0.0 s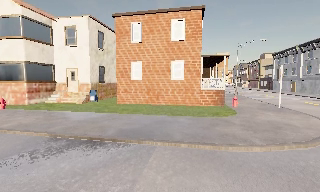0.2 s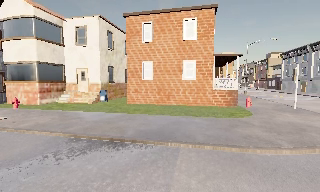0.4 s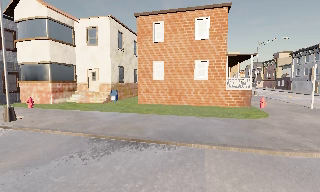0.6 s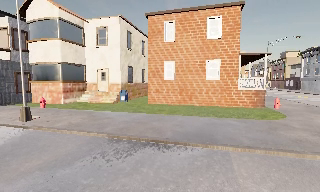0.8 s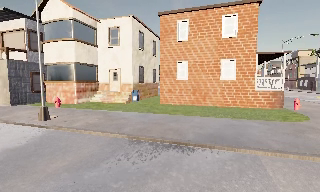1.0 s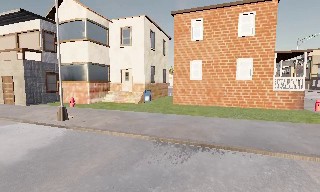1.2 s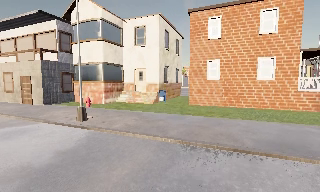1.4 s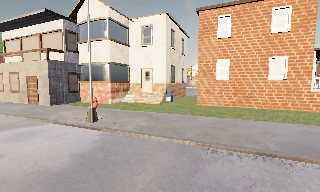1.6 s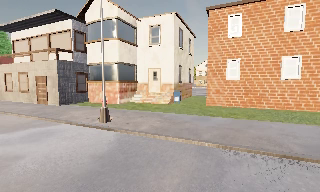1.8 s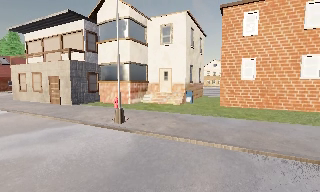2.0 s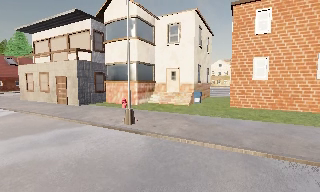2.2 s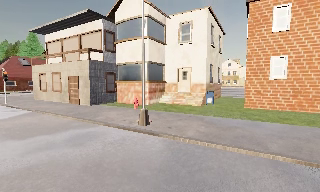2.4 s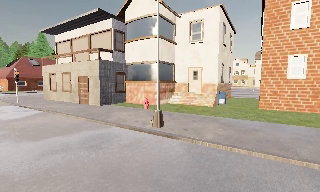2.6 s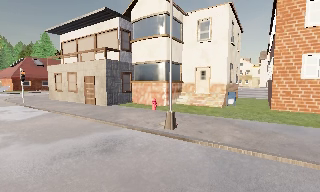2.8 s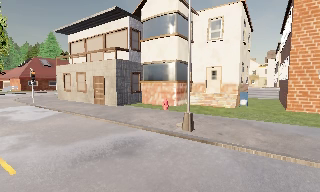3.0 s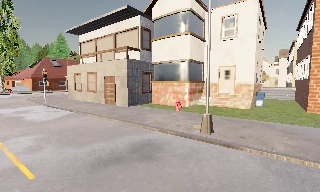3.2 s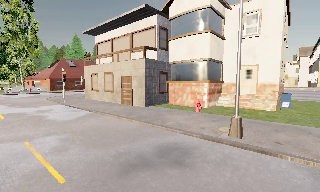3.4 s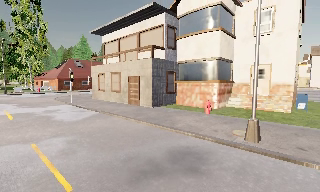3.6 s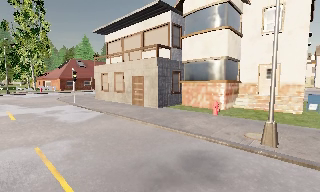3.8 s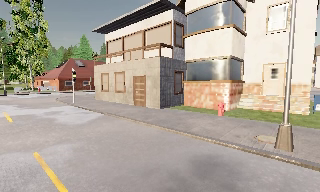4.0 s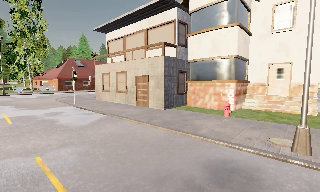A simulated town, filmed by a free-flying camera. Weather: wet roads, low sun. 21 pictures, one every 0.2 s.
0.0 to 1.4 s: The camera swings to its left by about 10 degrees, and the scene slides to the right. It travels to its left, about 4 m, so close, fixed things drift to the right.
1.4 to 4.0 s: The scene slides to the right, as the camera pans about 20 degrees to its left. It travels to its left and forward, about 6 m, so close, fixed things drift to the right.
The film runs backward here.
